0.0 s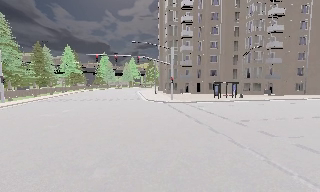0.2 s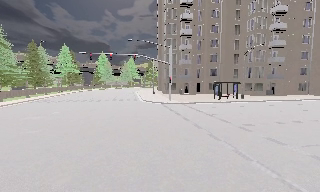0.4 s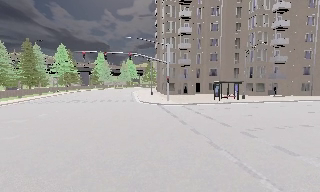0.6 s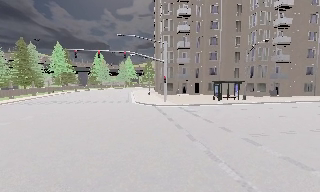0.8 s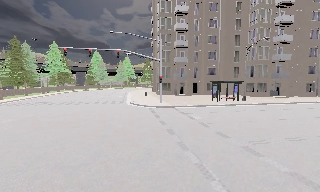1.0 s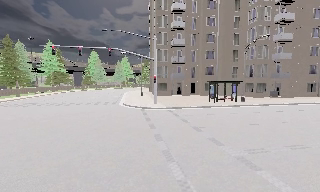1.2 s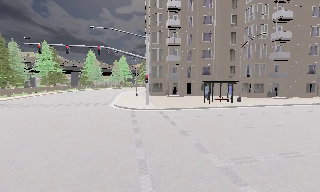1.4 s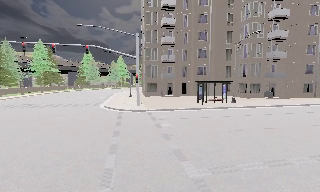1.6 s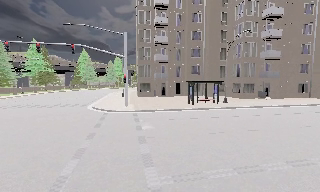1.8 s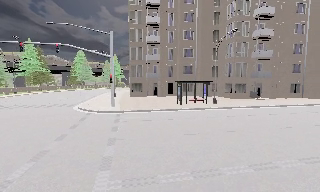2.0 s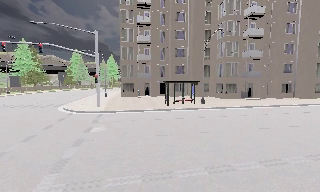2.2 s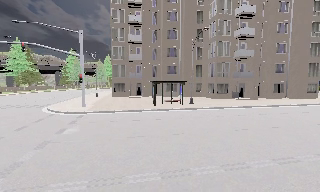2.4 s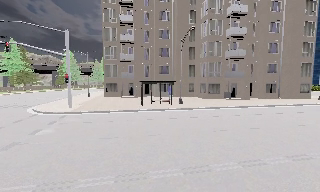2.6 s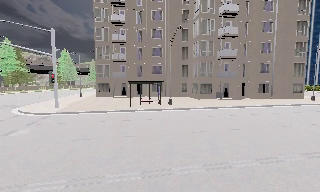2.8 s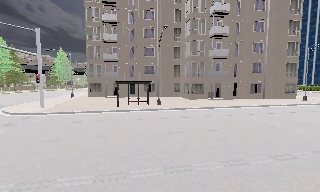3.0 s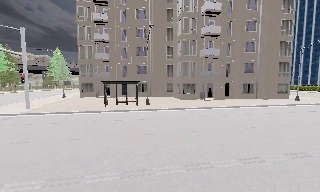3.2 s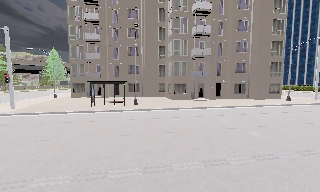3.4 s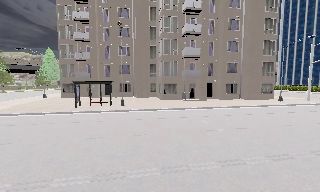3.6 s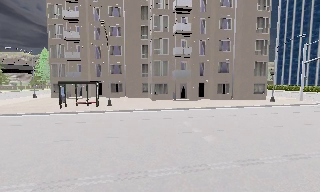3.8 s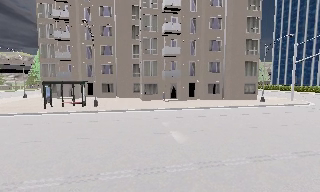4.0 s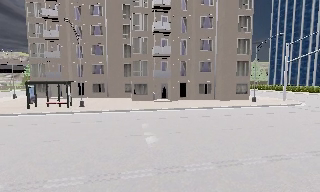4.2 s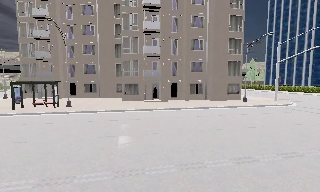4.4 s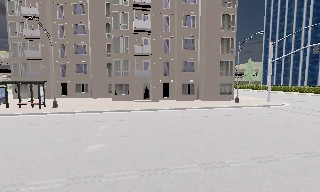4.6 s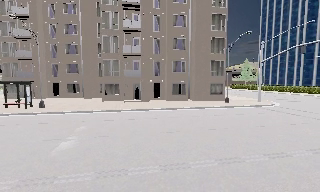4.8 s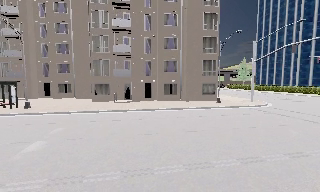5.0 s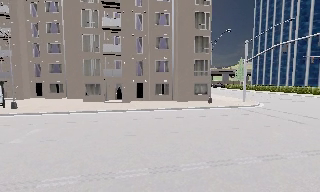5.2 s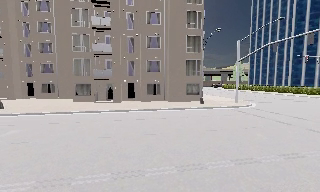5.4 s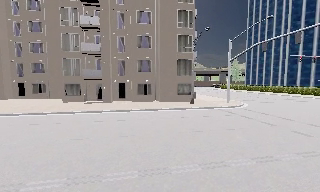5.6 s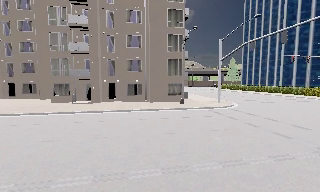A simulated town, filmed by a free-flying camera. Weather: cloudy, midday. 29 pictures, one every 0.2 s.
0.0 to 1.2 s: The camera travels forward and to its right, about 7 m, so what stands in front looms larger.
1.2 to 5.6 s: The camera travels to its right, about 30 m, so close, fixed things drift to the left.
The film runs forward here.
